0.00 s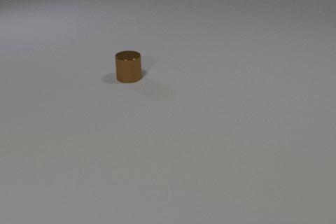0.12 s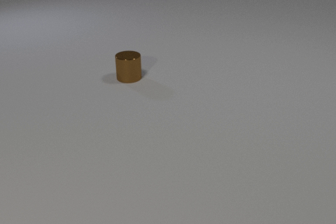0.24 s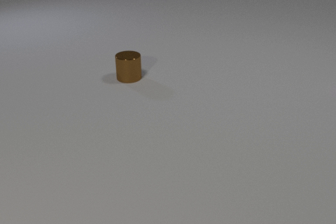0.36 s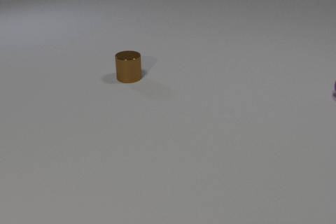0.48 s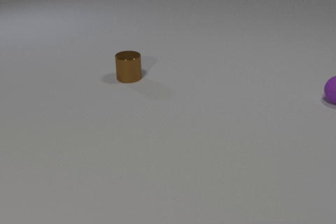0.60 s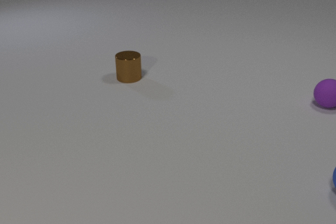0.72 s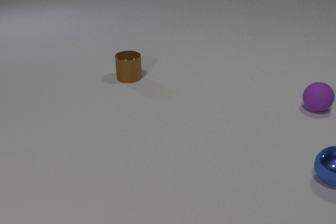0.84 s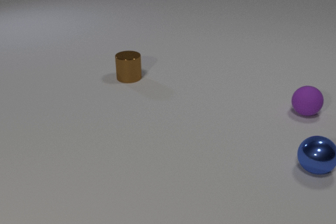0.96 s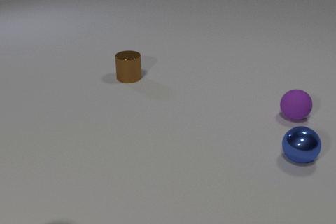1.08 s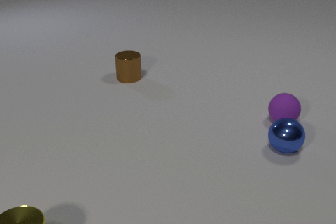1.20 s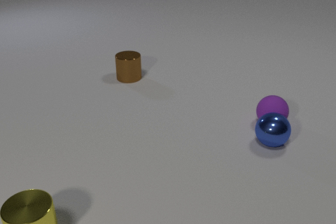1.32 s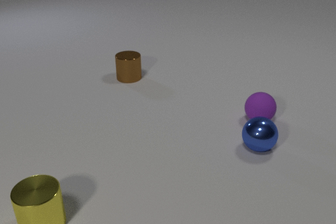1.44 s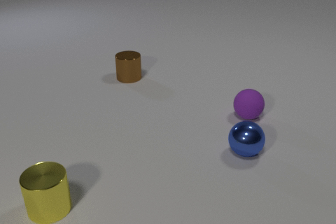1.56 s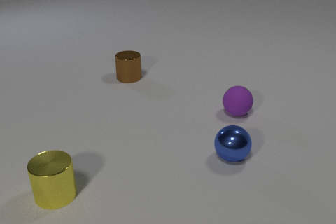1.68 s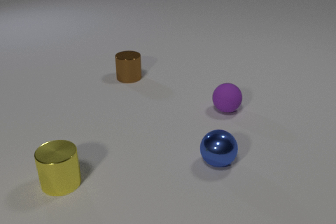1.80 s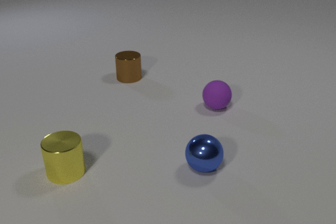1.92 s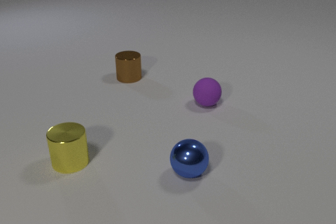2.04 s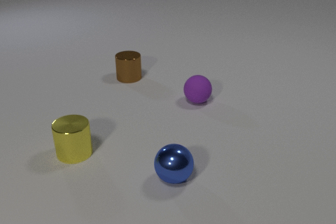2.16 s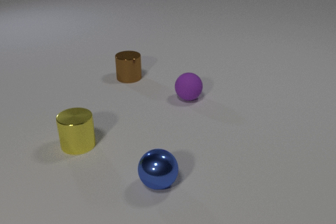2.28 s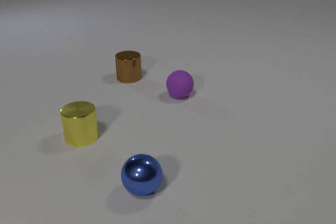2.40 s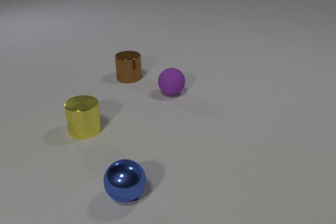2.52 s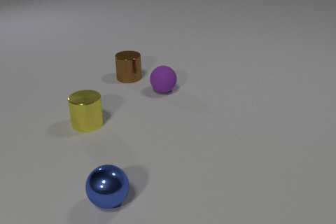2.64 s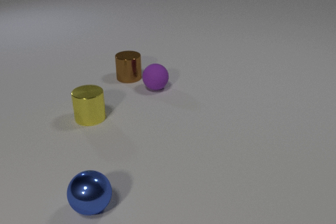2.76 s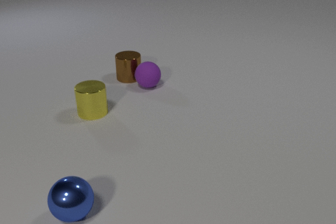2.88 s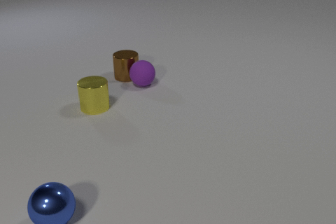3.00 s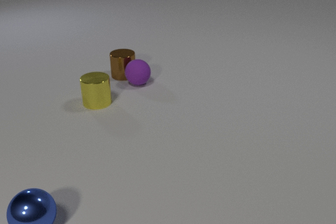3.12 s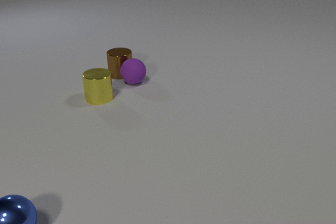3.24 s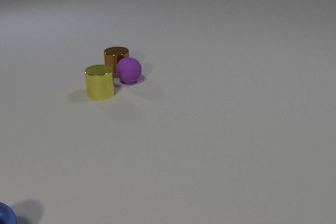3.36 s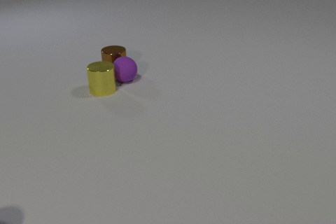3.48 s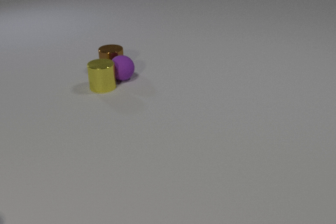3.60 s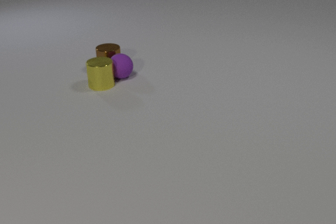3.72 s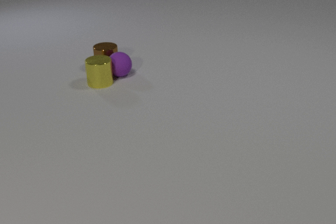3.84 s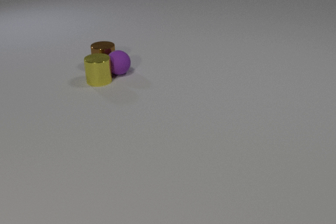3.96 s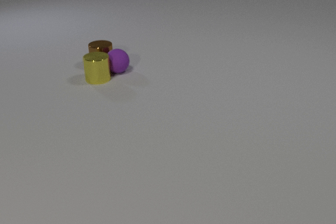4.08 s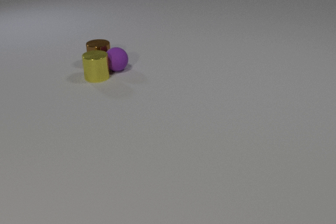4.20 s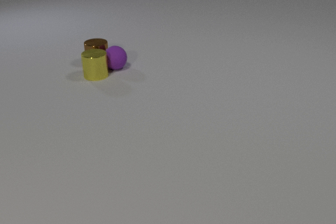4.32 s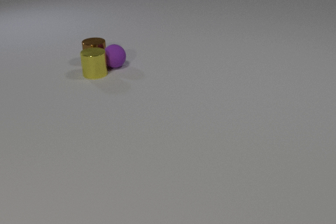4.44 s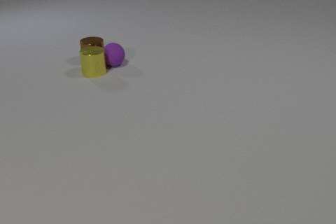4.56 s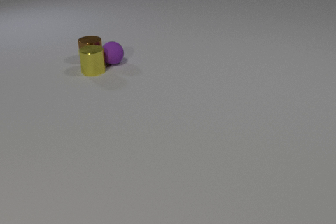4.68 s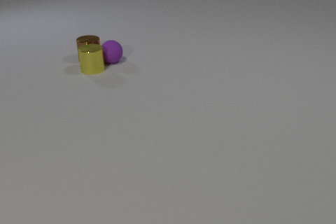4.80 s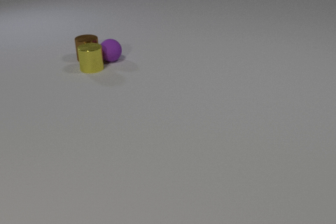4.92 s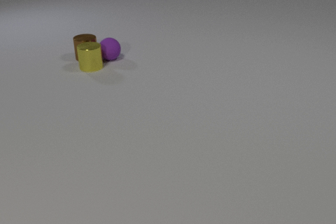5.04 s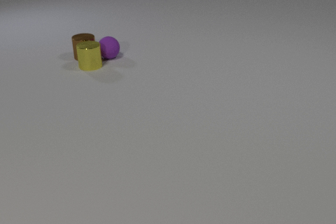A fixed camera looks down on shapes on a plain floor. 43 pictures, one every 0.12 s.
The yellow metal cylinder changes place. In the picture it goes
away from the camera.
The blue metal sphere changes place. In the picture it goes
to the left.
0.00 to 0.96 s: The blue metal sphere comes in at the right edge, rolls to the left and away from the camera. The purple rubber sphere comes in at the right edge, rolls toward the camera and to the left.
0.96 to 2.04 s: The blue metal sphere rolls to the left and toward the camera. The purple rubber sphere rolls to the left. The yellow metal cylinder comes in at the bottom edge, slides away from the camera. The blue metal sphere and the purple rubber sphere collide.
2.04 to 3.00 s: The blue metal sphere rolls to the left. The purple rubber sphere rolls to the left and away from the camera. The brown metal cylinder slides away from the camera and to the left. The yellow metal cylinder slides away from the camera. The purple rubber sphere and the brown metal cylinder collide.
3.00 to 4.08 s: The blue metal sphere rolls to the left, leaves at the left edge. The purple rubber sphere rolls away from the camera and to the left. The brown metal cylinder slides away from the camera and to the left. The yellow metal cylinder slides away from the camera. The purple rubber sphere and the yellow metal cylinder collide.
4.08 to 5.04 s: The purple rubber sphere rolls away from the camera. The brown metal cylinder slides away from the camera and to the left. The yellow metal cylinder slides away from the camera.
What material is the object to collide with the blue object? rubber.
How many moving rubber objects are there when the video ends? 1.
How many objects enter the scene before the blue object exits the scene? 3.
